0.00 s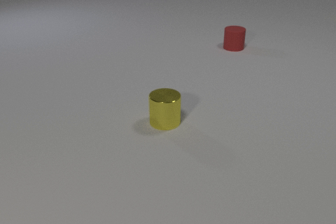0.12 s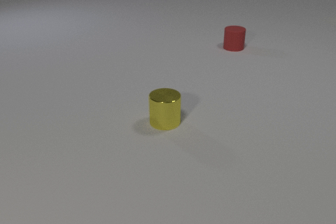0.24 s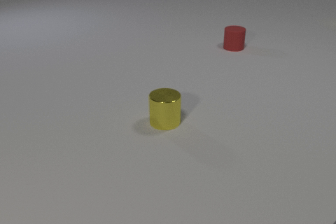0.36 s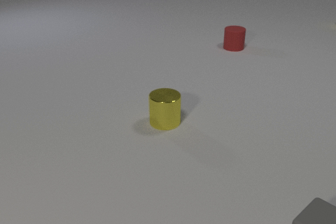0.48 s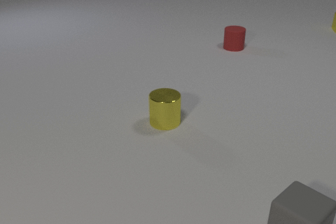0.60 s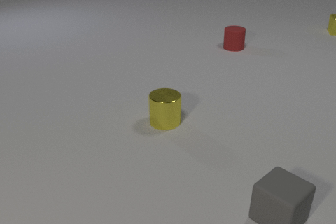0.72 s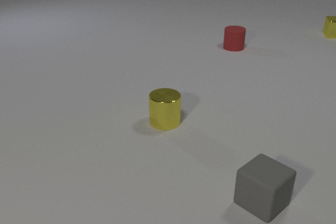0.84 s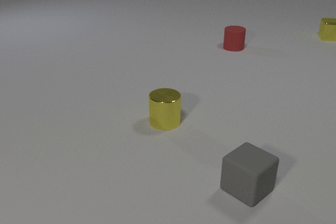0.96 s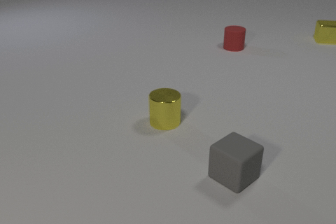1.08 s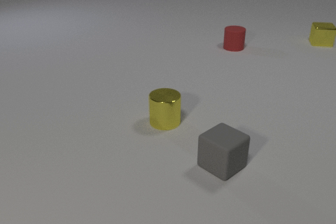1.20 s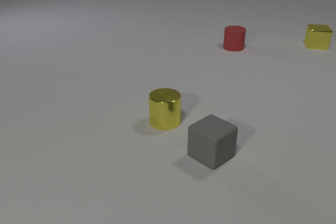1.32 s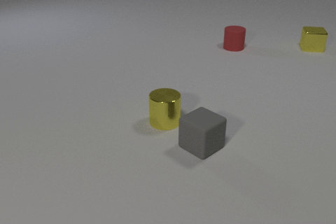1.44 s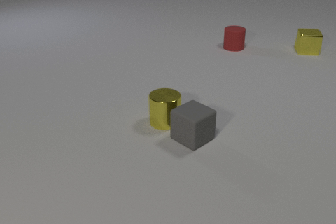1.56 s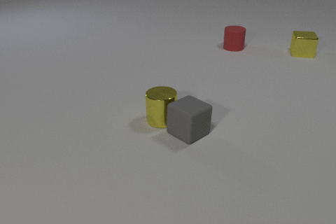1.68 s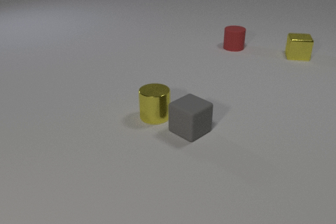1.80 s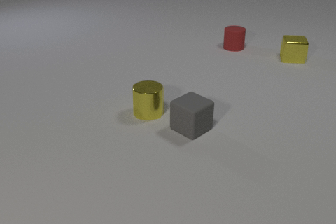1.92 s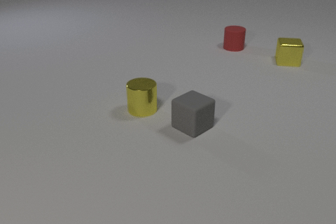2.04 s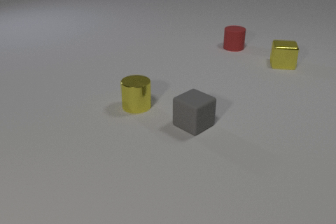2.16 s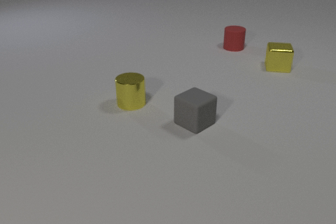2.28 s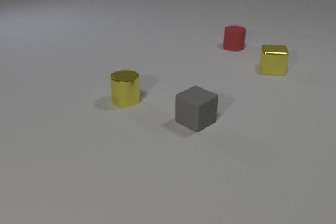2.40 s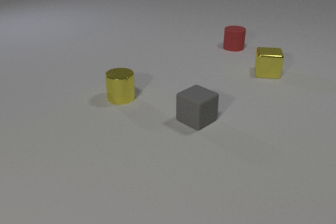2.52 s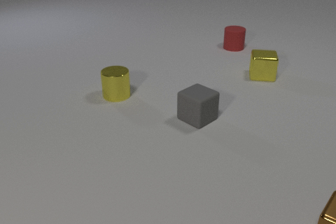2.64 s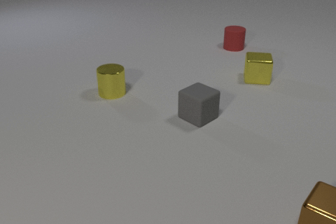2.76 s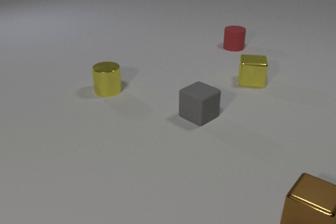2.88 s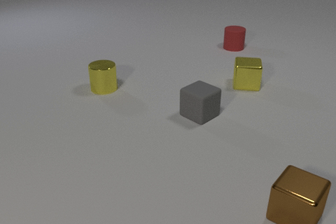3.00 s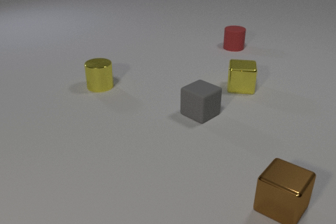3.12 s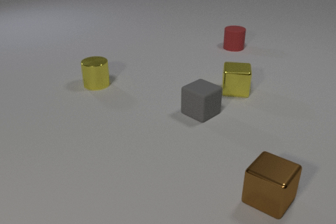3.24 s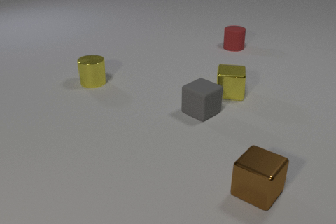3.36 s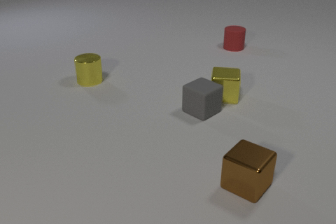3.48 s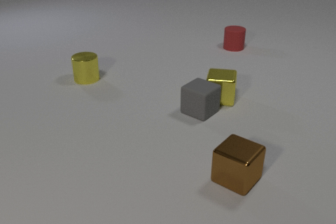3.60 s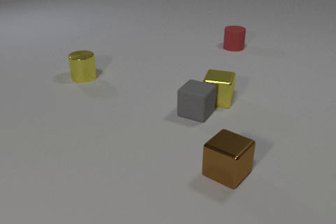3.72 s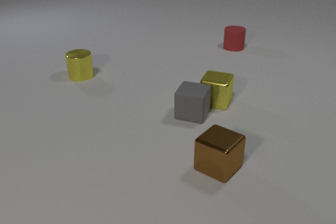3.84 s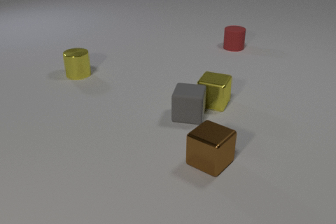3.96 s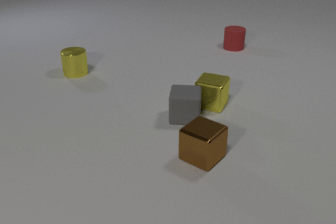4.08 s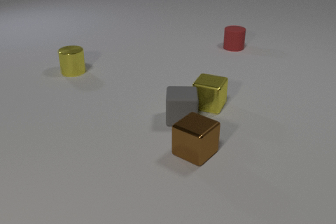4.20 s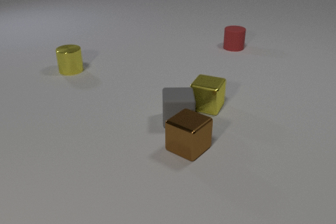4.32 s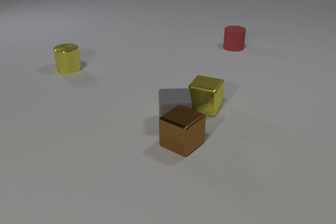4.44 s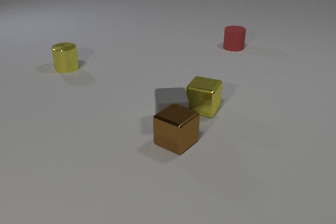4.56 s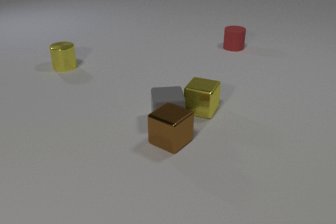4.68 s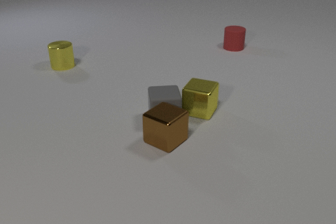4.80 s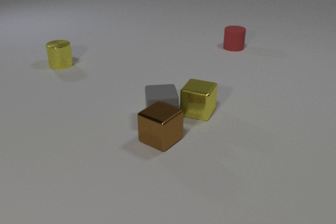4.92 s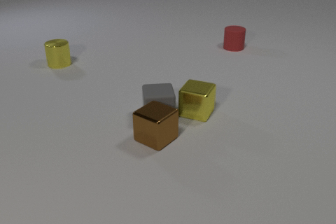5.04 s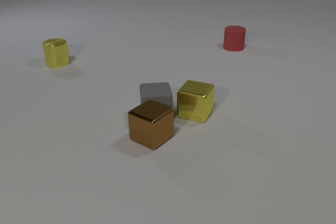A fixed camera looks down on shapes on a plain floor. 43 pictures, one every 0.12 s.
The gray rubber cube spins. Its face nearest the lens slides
to the right.
The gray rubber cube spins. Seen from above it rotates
counterclockwise.
0.00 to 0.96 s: The gray rubber cube comes in at the bottom edge, slides to the left and away from the camera. The yellow metal cube comes in at the right edge, slides toward the camera.
0.96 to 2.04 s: The gray rubber cube slides away from the camera and to the left. The yellow metal cylinder slides away from the camera and to the left. The yellow metal cube slides toward the camera and to the left. The gray rubber cube and the yellow metal cylinder collide.
2.04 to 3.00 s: The gray rubber cube slides away from the camera. The yellow metal cylinder slides away from the camera and to the left. The yellow metal cube slides toward the camera and to the left. The brown metal cube comes in at the right edge, slides to the left and away from the camera.
3.00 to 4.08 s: The gray rubber cube slides to the left and toward the camera, spins so that its near face slides to the right, counterclockwise seen from above. The yellow metal cylinder slides away from the camera and to the left. The yellow metal cube slides toward the camera and to the left. The brown metal cube slides to the left and away from the camera. The gray rubber cube and the yellow metal cube collide.
4.08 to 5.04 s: The gray rubber cube slides to the left. The yellow metal cylinder slides away from the camera and to the left. The yellow metal cube slides toward the camera and to the left. The brown metal cube slides to the left and away from the camera. The gray rubber cube and the brown metal cube collide.
Are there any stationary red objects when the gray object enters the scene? yes.
How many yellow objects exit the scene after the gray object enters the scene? 0.
What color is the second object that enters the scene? yellow.
